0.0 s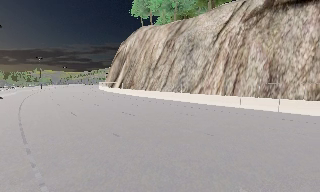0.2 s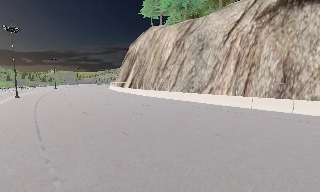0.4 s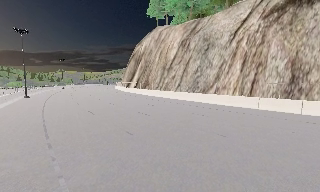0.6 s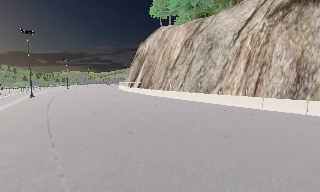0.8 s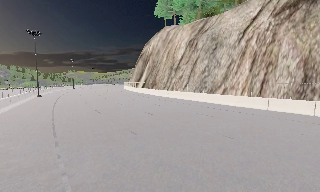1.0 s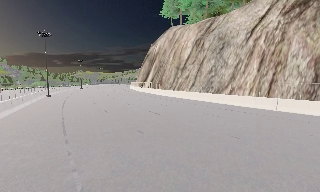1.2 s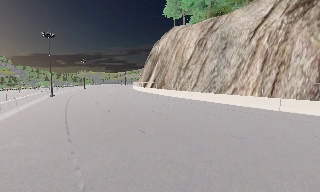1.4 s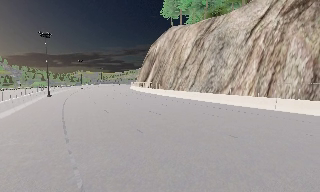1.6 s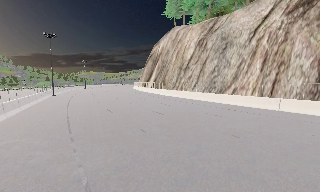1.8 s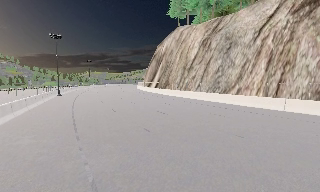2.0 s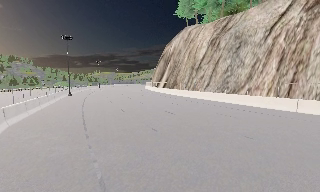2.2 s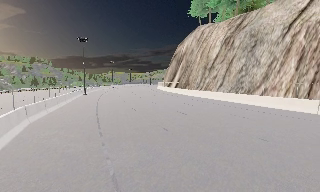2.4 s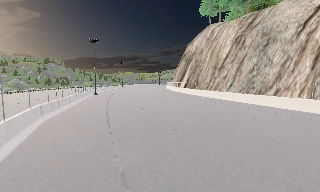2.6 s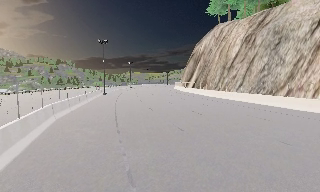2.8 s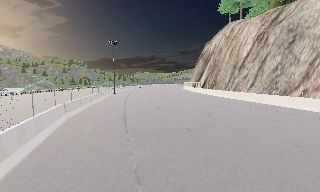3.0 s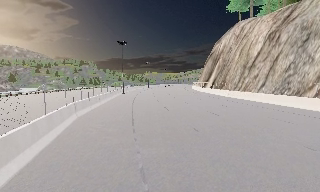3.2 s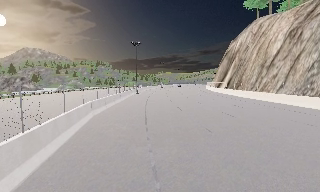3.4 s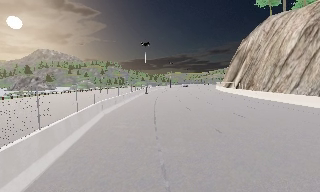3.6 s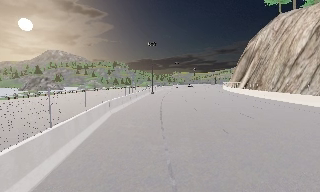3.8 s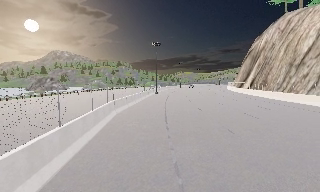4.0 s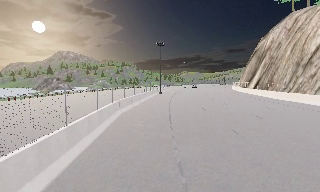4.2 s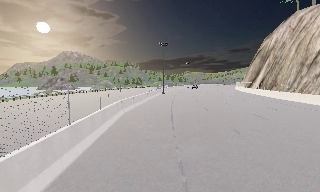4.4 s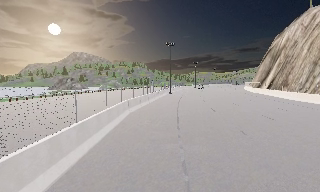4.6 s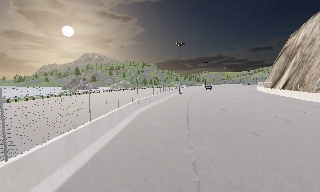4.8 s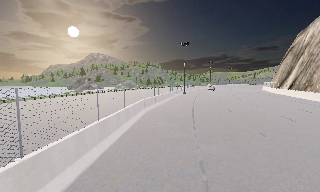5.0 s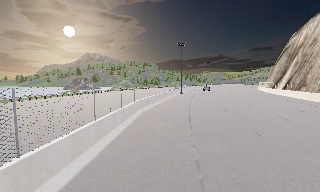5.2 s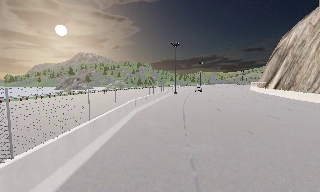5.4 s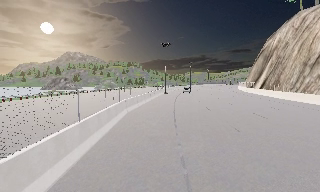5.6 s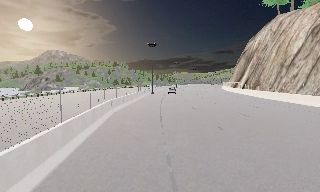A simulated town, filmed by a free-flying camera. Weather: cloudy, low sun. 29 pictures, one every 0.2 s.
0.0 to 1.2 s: The scene slides to the right, as the camera pans about 10 degrees to its left.
1.2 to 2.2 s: The camera shifts only a little, or ends up much as it began.
2.2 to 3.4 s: The scene slides to the right, as the camera pans about 20 degrees to its left.
3.4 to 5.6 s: The camera travels backward, about 0.5 m, so what stands in front gets smaller.
The film runs backward here.
